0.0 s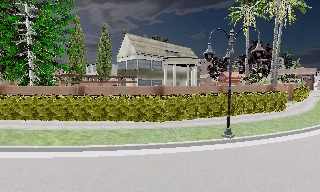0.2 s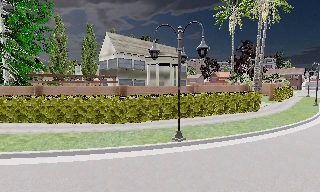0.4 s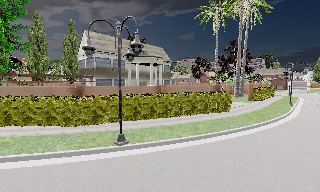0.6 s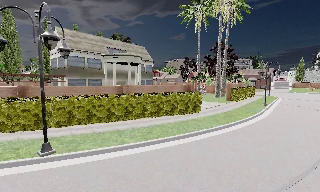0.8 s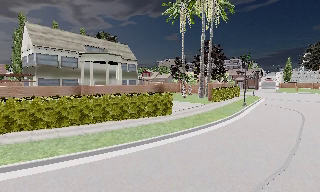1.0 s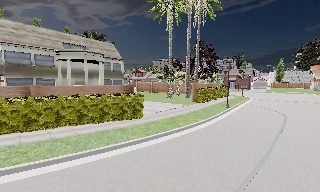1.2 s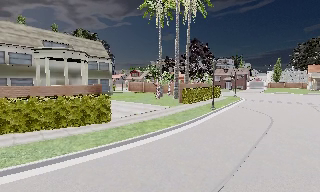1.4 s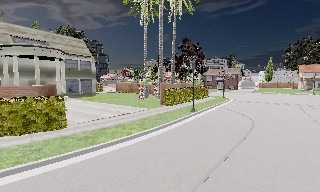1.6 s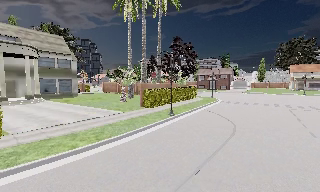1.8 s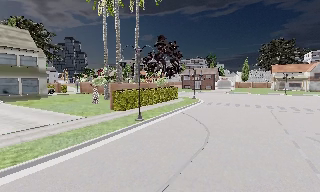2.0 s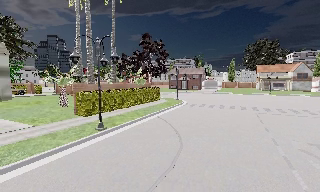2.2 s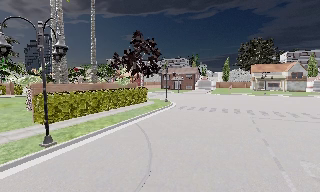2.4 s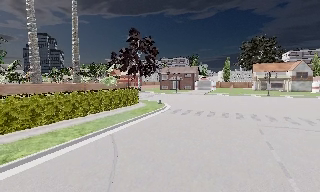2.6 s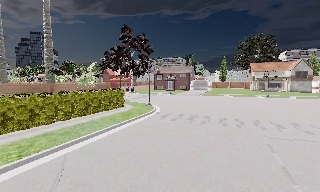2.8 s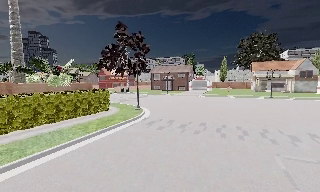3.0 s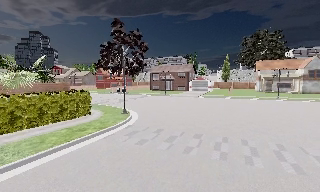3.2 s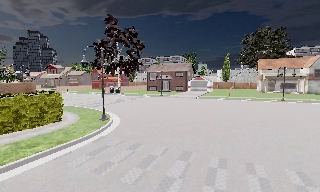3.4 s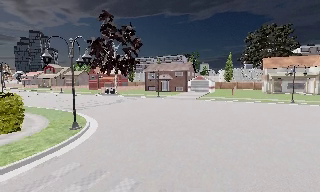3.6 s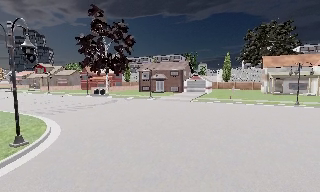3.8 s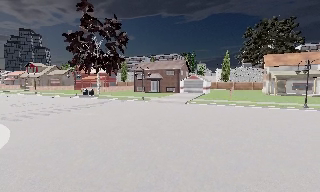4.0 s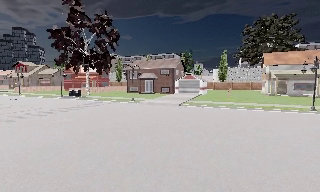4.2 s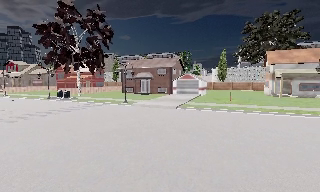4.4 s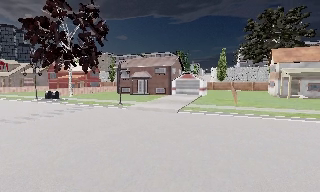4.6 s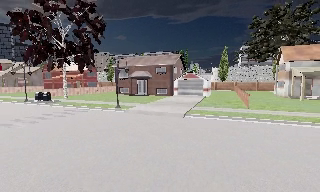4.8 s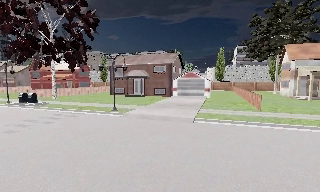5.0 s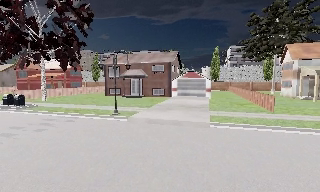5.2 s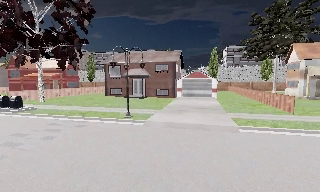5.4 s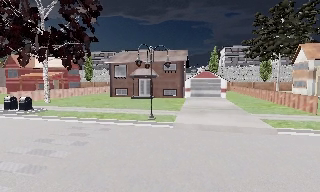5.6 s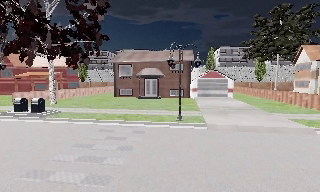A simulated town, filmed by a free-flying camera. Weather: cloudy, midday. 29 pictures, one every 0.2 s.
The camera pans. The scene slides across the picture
to the left.
The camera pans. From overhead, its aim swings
clockwise.
0.0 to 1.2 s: The camera travels to its right and forward, about 13 m, so close, fixed things drift to the left.
1.2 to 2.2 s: The camera pans to its right, which is clockwise from overhead, by about 15 degrees. It travels forward and to its right, about 11 m, so what stands in front looms larger.
2.2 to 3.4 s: The camera travels forward and to its right, about 14 m, so what stands in front looms larger.
3.4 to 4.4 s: The camera travels forward, about 11 m, so what stands in front looms larger.
4.4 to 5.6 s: The camera pans to its right, which is clockwise from overhead, by about 15 degrees. It travels to its left and forward, about 11 m, so close, fixed things drift to the right.
The film runs backward here.
